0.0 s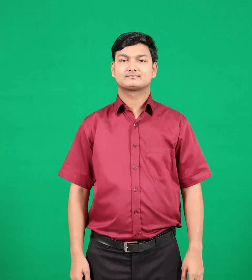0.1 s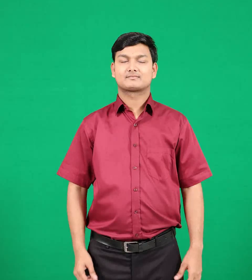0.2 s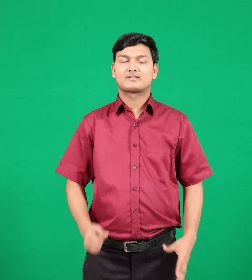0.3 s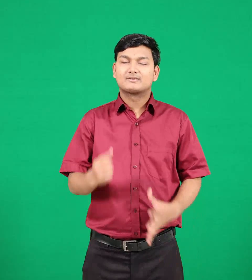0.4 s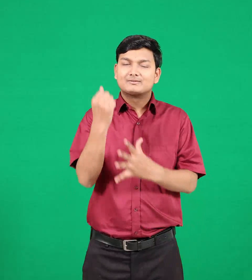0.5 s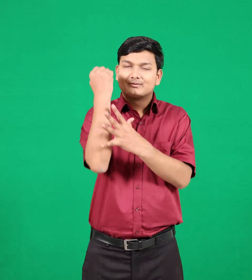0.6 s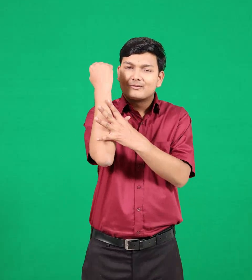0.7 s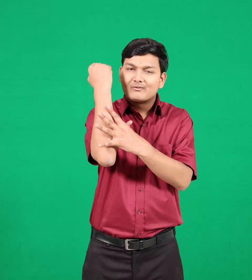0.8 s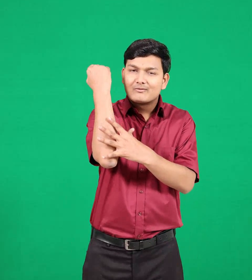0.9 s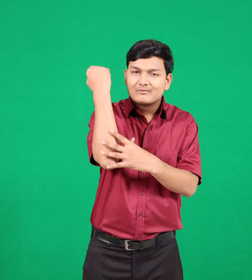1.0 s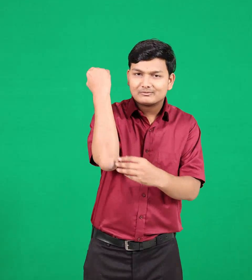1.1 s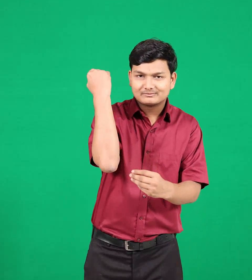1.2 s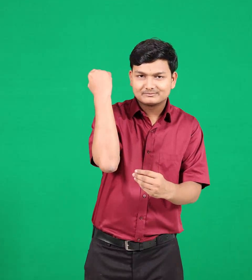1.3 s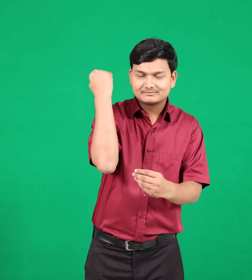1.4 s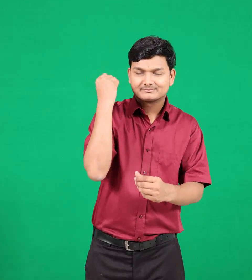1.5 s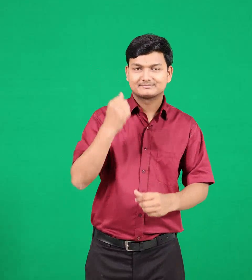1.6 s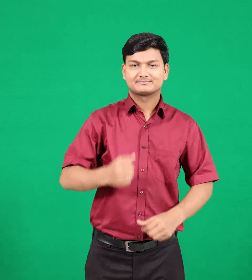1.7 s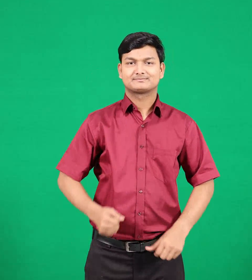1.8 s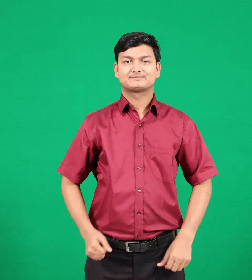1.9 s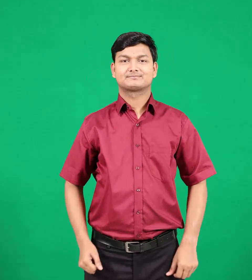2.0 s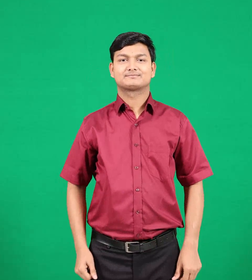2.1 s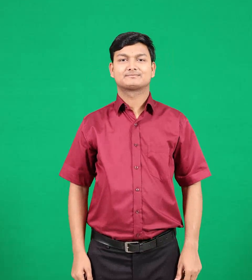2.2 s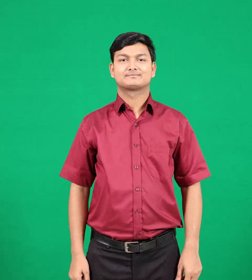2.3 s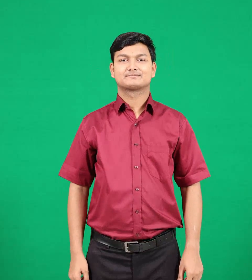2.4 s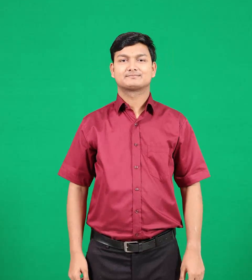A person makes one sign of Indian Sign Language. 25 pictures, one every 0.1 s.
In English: poor
